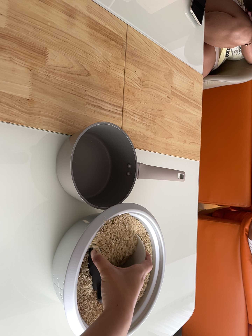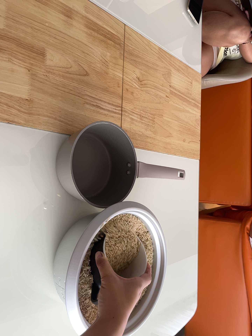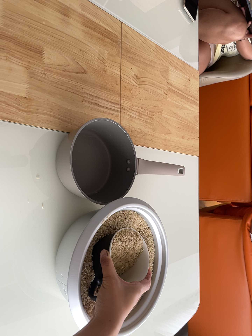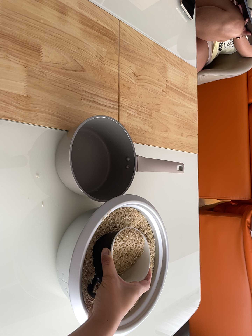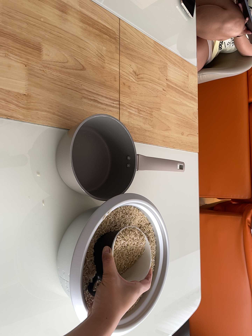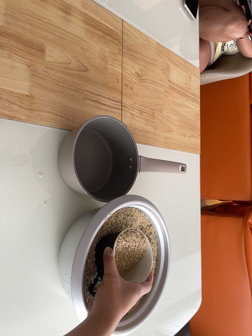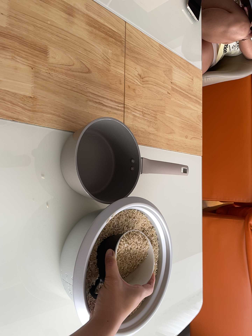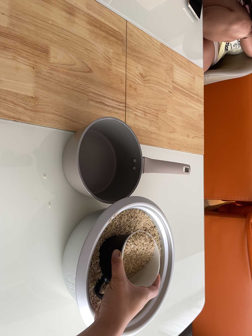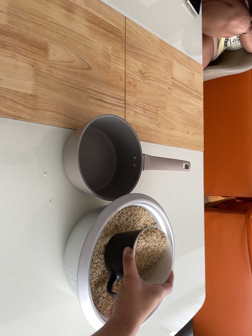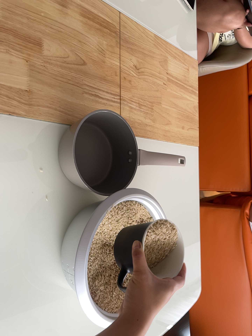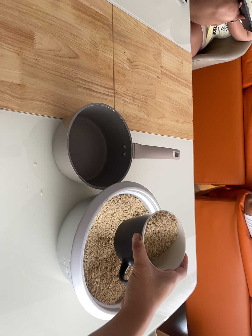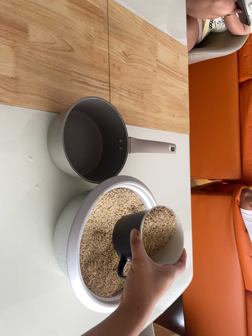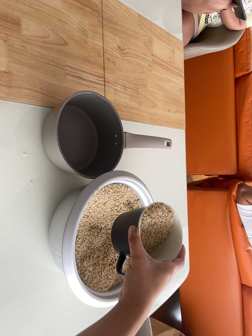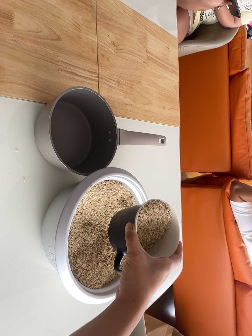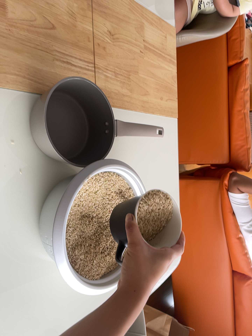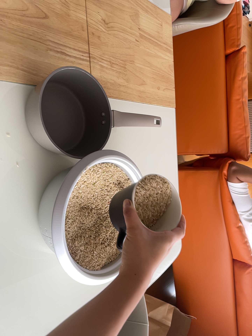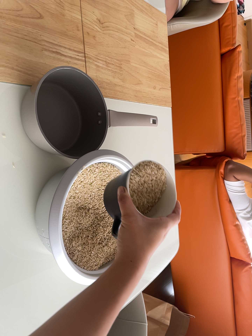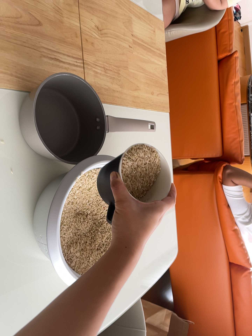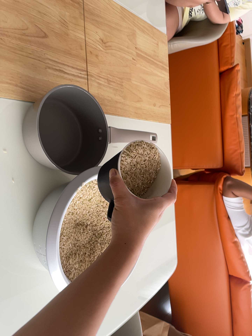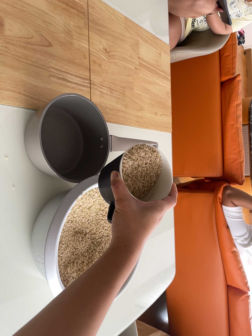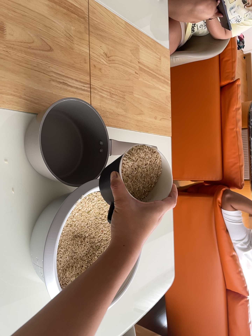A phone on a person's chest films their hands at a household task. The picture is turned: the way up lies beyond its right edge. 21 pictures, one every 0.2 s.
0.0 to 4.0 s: The camera shifts only a little, or ends up much as it began.
The film runs forward here.
